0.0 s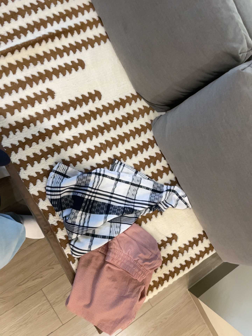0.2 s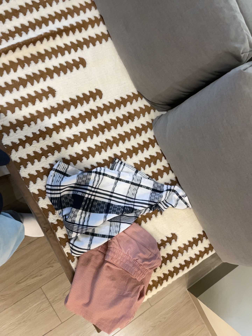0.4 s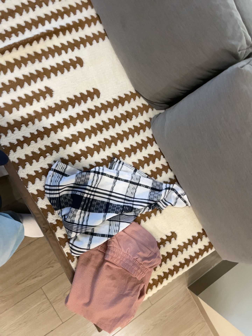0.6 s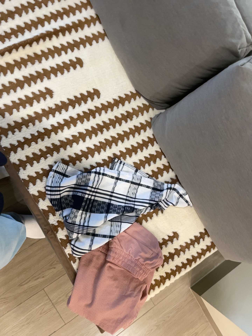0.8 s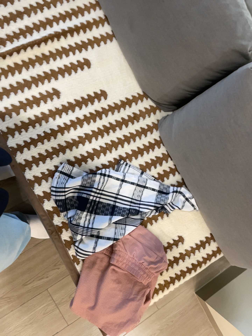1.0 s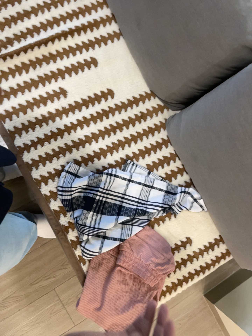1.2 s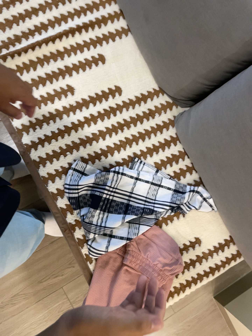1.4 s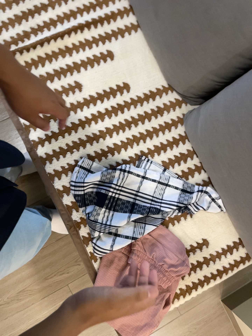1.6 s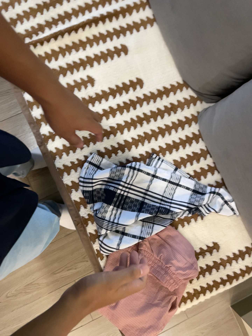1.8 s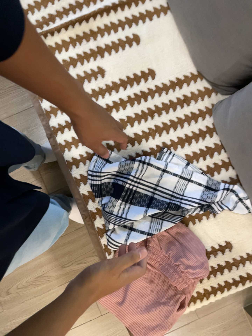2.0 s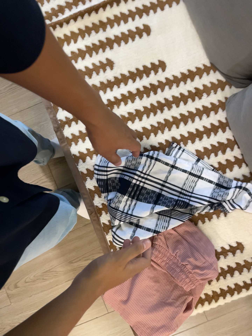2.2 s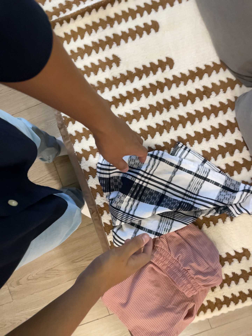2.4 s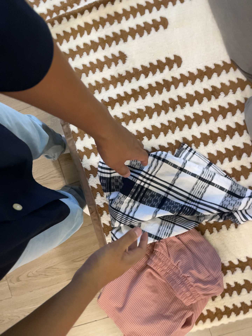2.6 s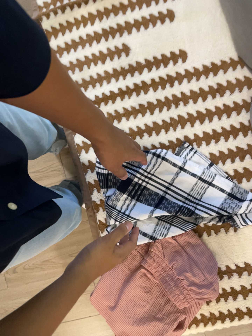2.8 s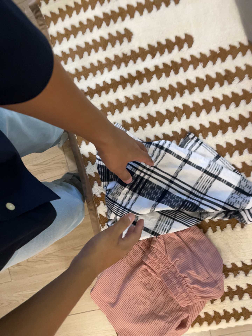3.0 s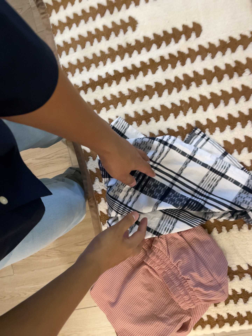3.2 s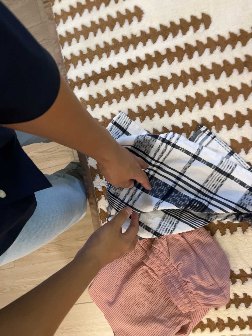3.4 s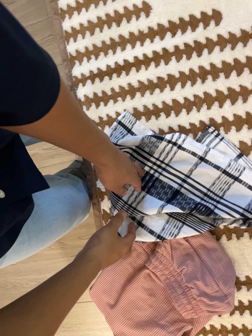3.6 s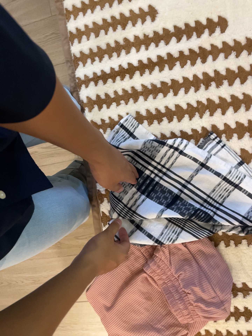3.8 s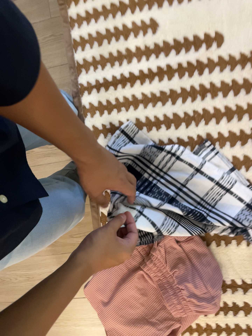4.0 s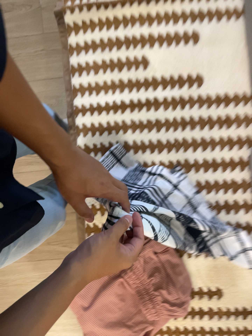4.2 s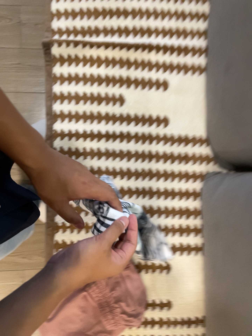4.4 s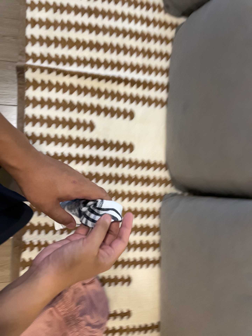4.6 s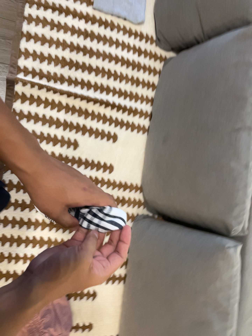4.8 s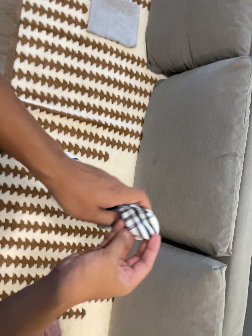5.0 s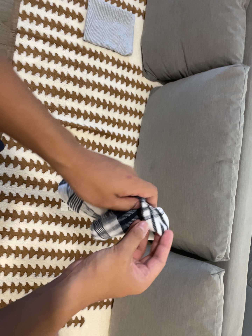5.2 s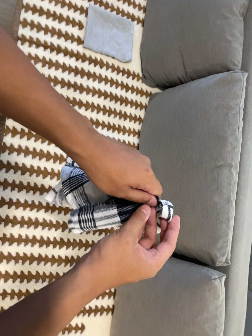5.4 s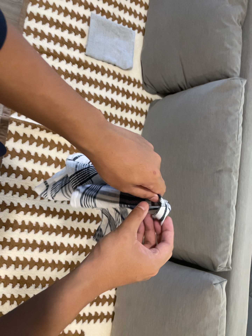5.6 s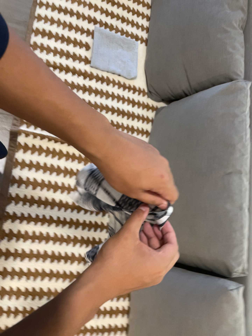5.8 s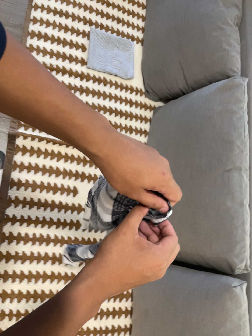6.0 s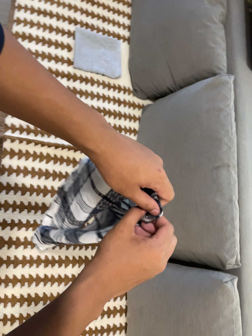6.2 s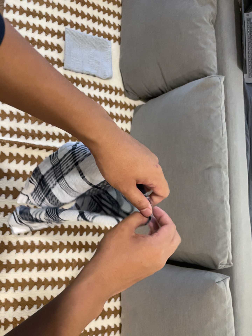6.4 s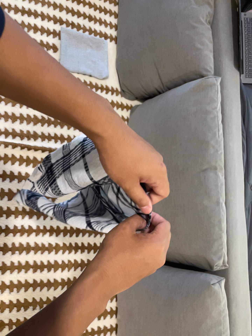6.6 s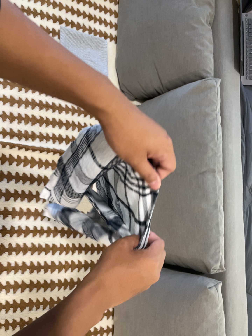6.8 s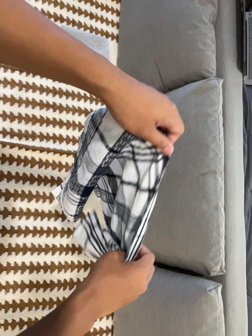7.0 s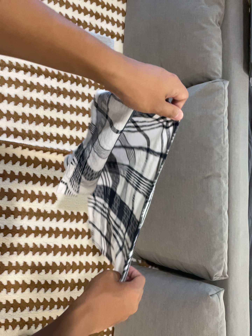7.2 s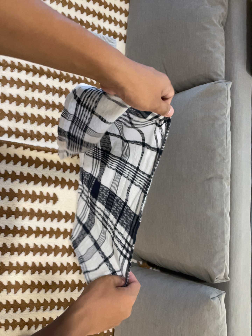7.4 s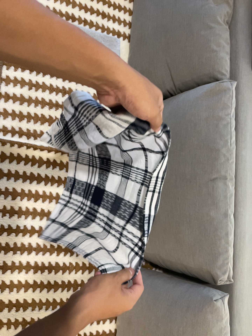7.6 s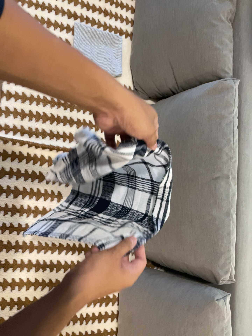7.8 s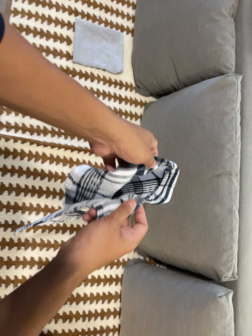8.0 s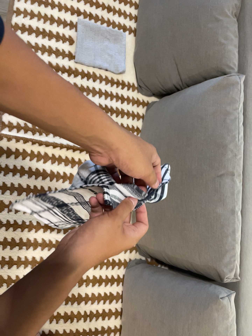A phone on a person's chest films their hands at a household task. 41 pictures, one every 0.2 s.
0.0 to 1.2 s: The camera shifts only a little, or ends up much as it began.
1.2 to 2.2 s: The camera pans to its left by about 15 degrees. It travels forward and to its right, about 14 cm, so what stands in front looms larger.
2.2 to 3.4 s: The camera travels forward and to its right, about 14 cm, so what stands in front looms larger. It rolls about its line of sight by about 10 degrees, and the scene rotates clockwise.
3.4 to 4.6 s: The camera pans to its right by about 35 degrees. It travels backward, toward the top of its view and to its left, about 40 cm. It rolls about its line of sight by about 20 degrees, and the scene rotates clockwise.
4.6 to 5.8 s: The camera's aim tips toward the top of its view by about 10 degrees, and the scene shifts downward.
5.8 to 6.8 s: The camera travels toward the top of its view, about 7 cm.
6.8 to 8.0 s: The camera shifts only a little, or ends up much as it began.
The film runs forward here.
